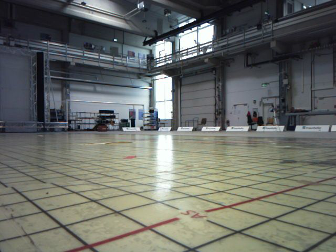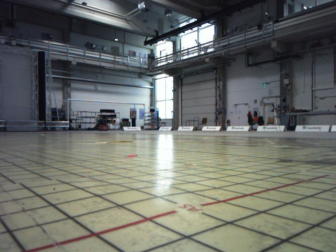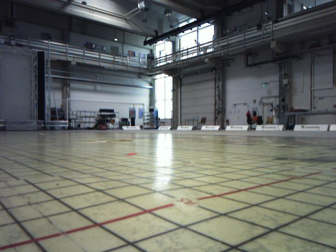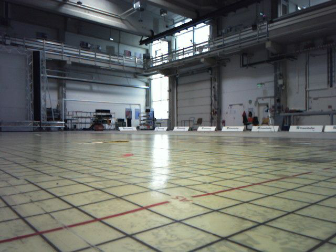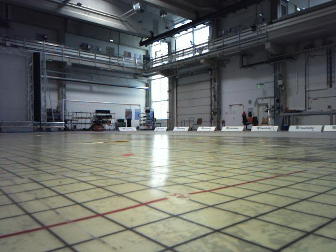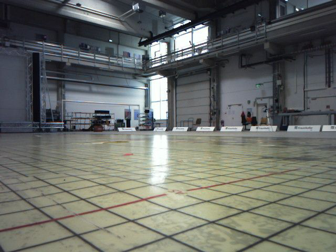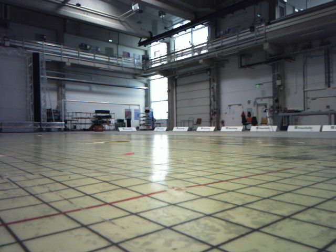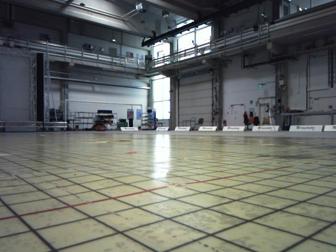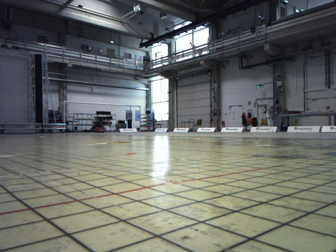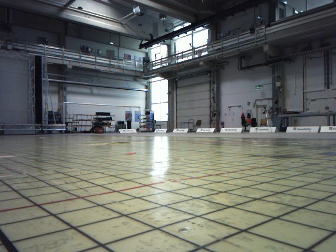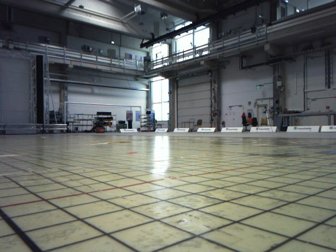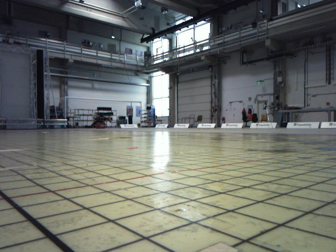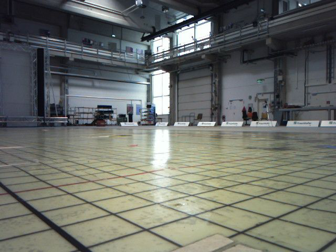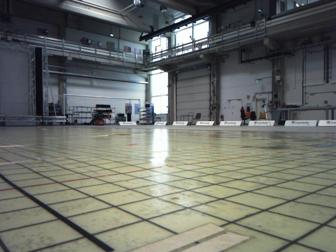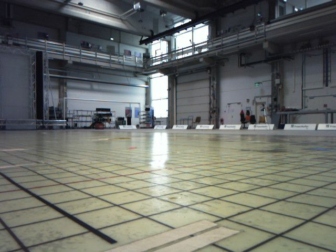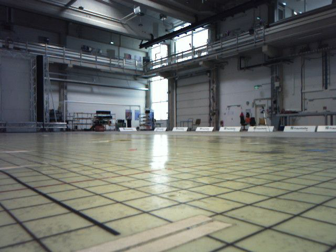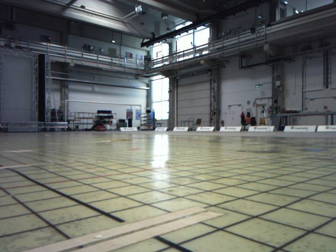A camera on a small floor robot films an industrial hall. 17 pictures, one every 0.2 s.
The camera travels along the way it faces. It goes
backward.
0.0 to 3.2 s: The camera travels backward, about 0.6 m, so what stands in front gets smaller.
The film runs backward here.
